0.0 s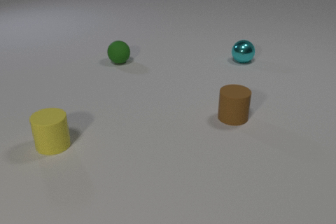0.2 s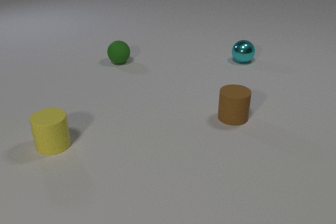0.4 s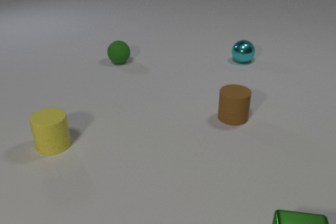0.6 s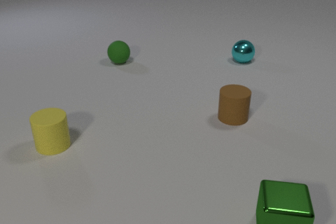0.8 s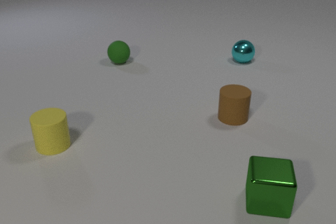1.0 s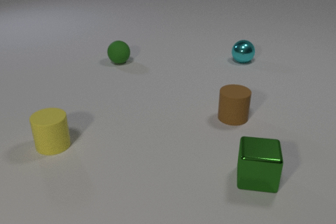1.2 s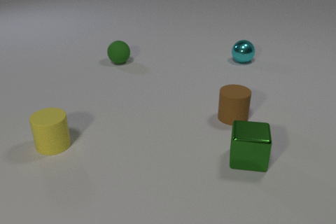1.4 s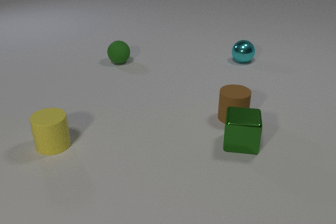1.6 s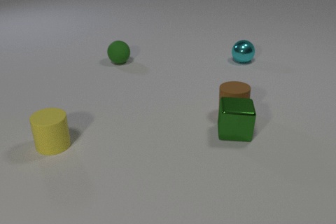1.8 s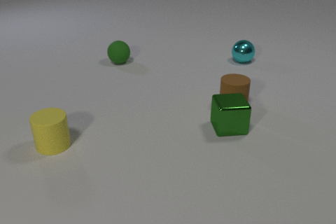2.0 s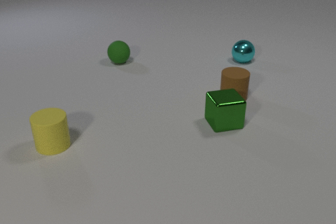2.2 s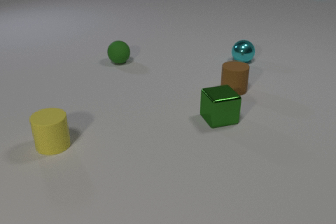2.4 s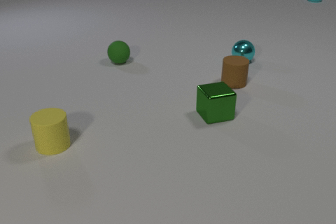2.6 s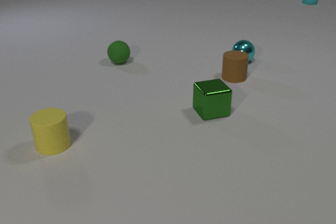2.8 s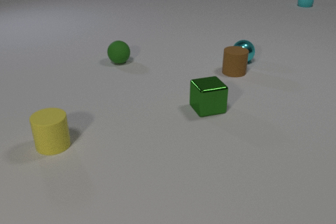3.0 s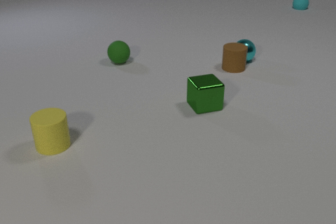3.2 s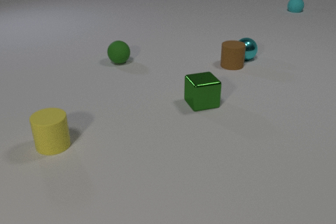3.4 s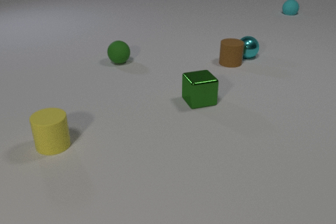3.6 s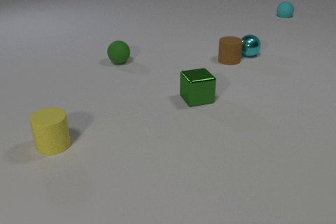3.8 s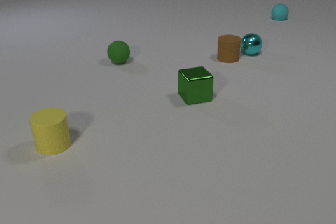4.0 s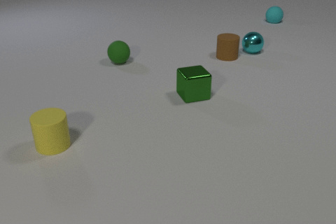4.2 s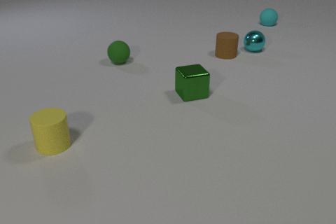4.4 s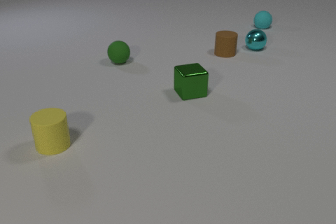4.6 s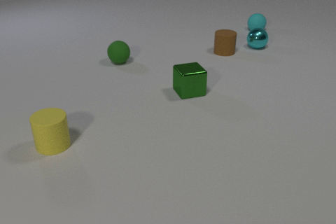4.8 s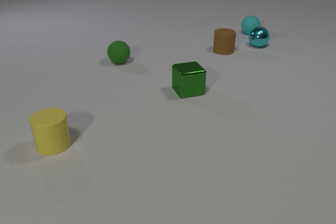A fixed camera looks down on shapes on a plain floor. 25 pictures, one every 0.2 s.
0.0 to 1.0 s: The green metal cube comes in at the bottom edge, slides away from the camera and to the left.
1.0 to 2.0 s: The green metal cube slides away from the camera, spins counterclockwise seen from above by about 30 degrees, its near face sliding to the right. The brown rubber cylinder slides away from the camera. The cyan rubber sphere comes in at the top edge. The green metal cube and the brown rubber cylinder collide.
2.0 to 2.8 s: The green metal cube slides away from the camera and to the left. The brown rubber cylinder slides away from the camera. The cyan rubber sphere rolls toward the camera.
2.8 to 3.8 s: The green metal cube slides away from the camera and to the left. The brown rubber cylinder slides away from the camera. The cyan metal sphere rolls away from the camera. The cyan rubber sphere rolls toward the camera and to the left. The brown rubber cylinder and the cyan metal sphere collide.
3.8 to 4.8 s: The green metal cube slides away from the camera and to the left. The brown rubber cylinder slides away from the camera. The cyan metal sphere rolls away from the camera. The cyan rubber sphere rolls toward the camera and to the left.
What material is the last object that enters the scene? rubber.
What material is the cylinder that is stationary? rubber.
How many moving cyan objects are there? 2.
